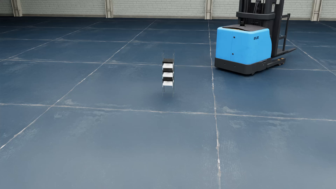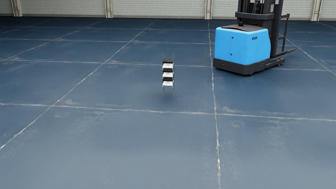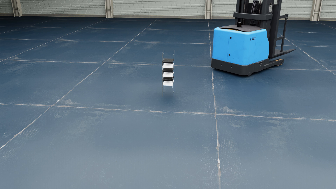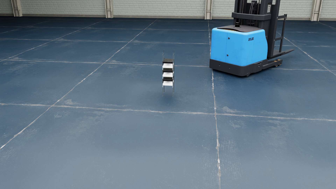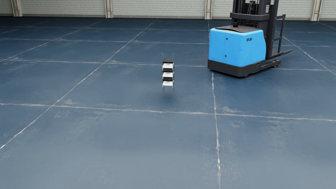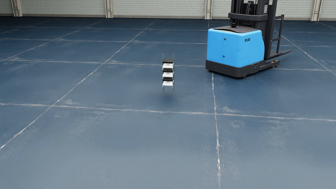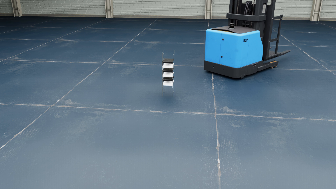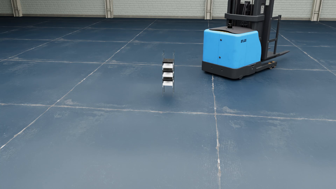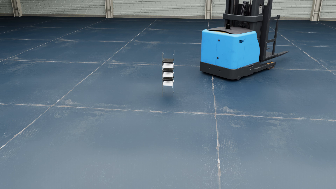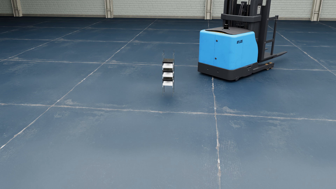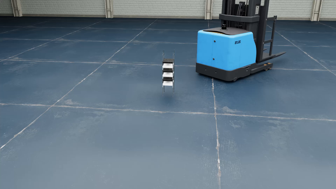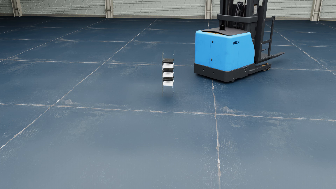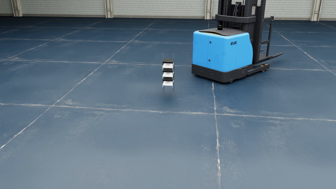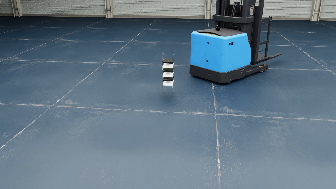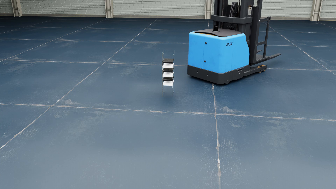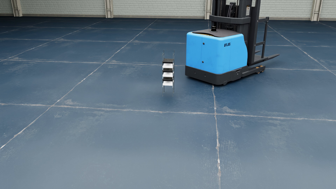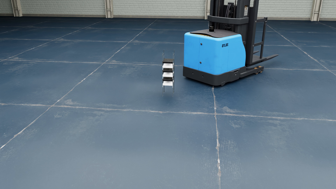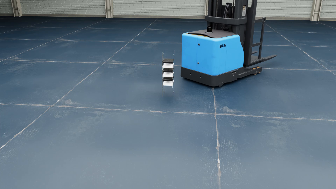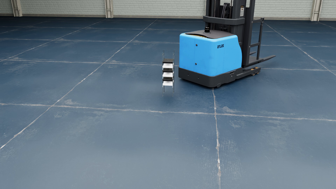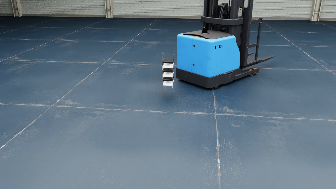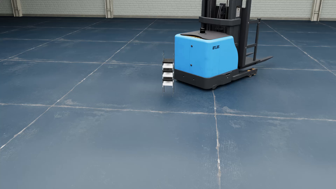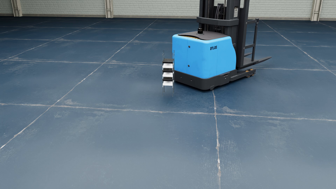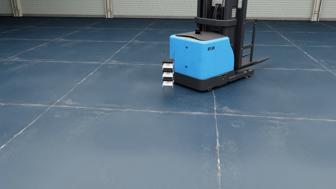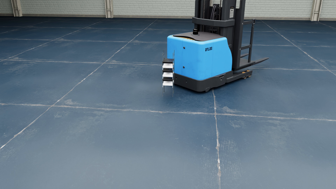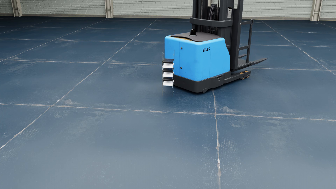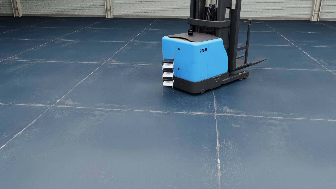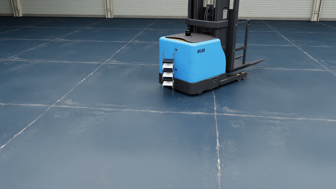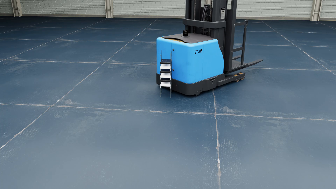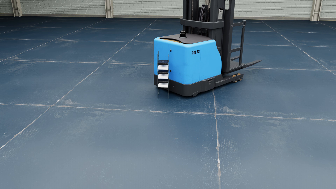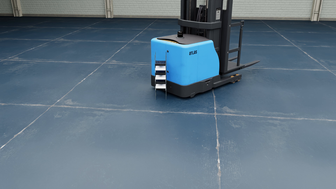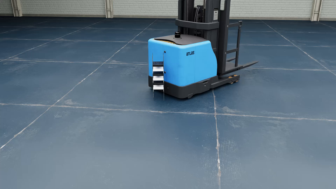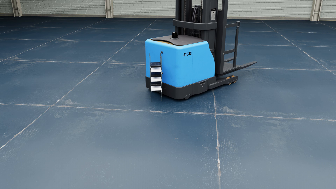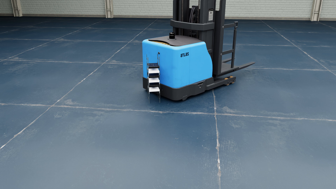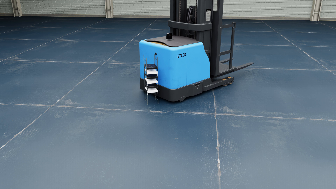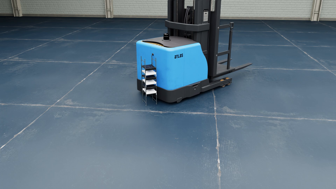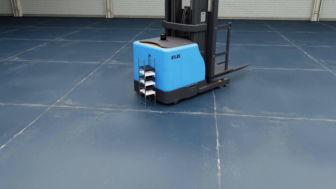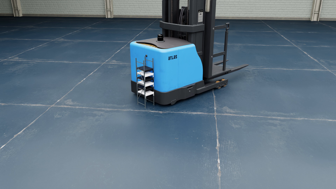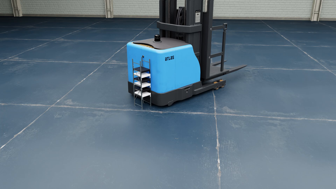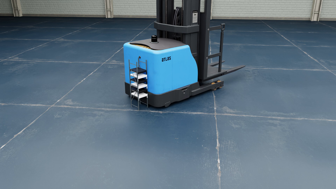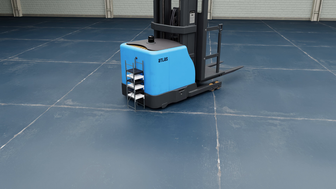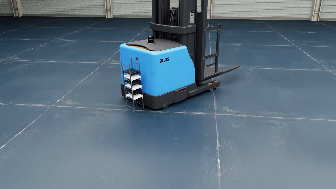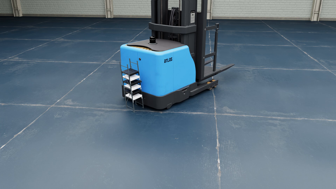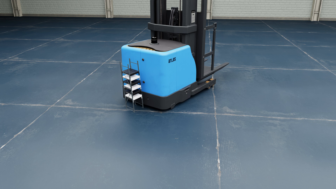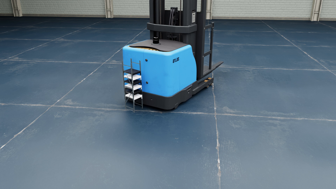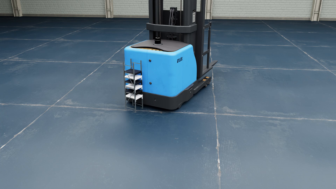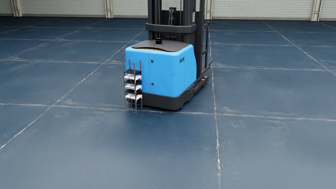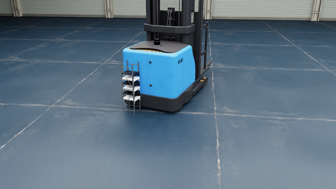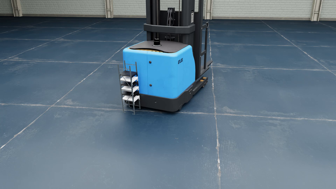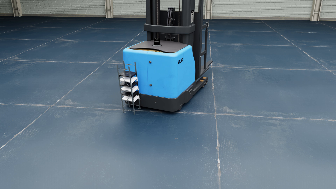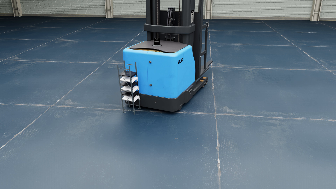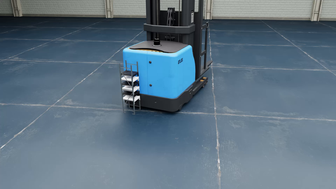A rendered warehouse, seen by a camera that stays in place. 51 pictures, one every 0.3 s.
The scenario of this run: A forklift runs into an object in its way.
